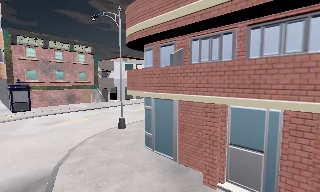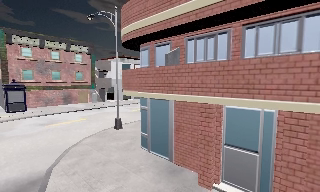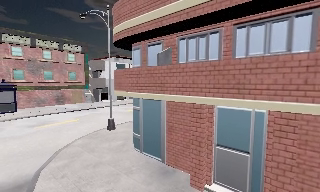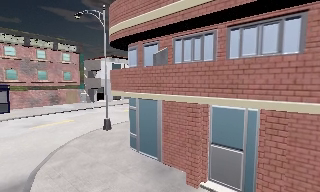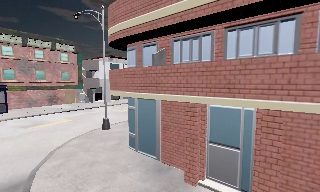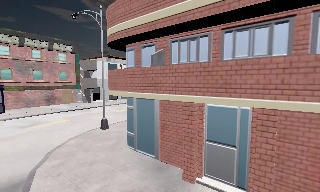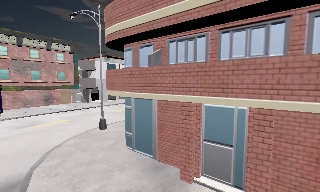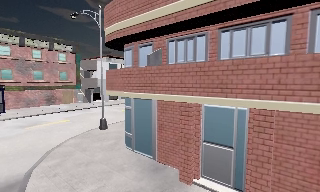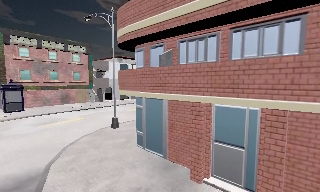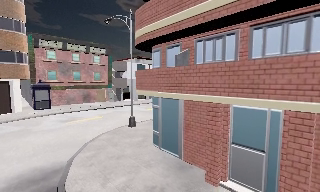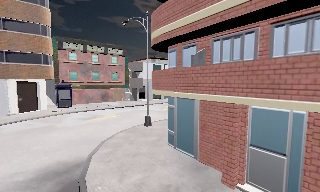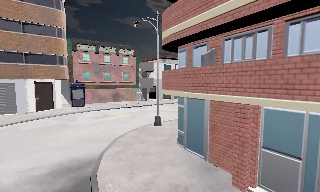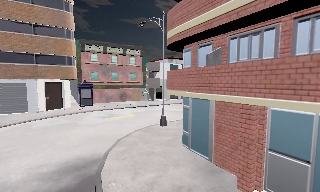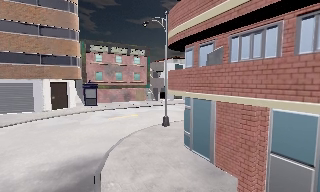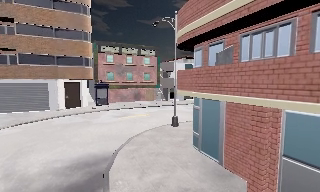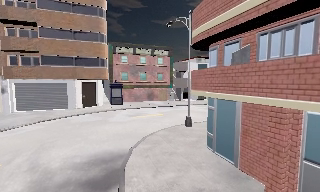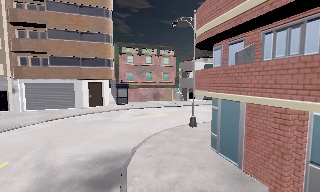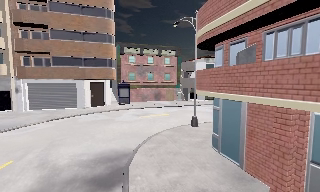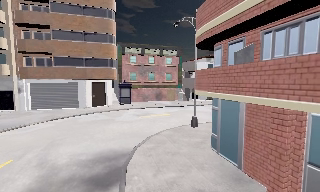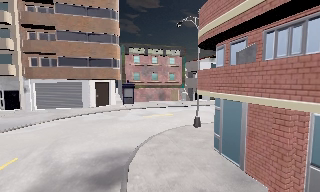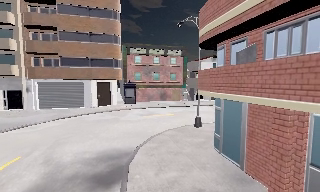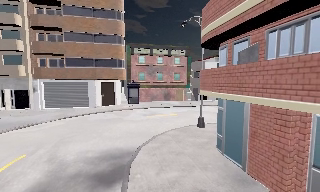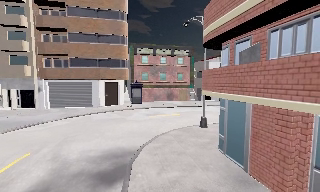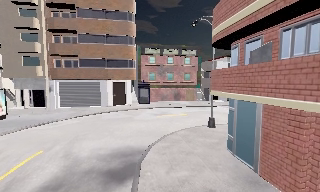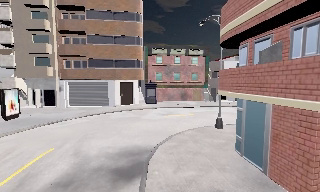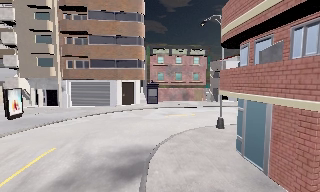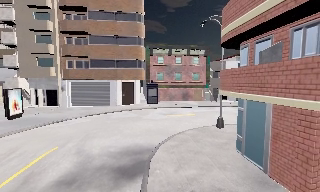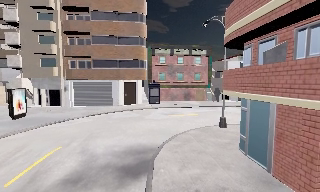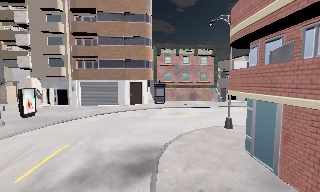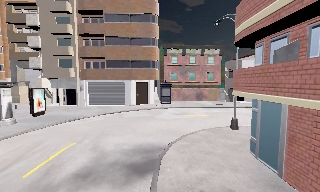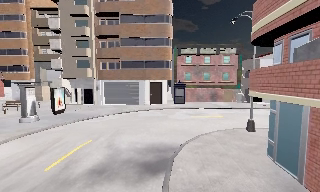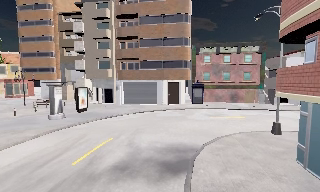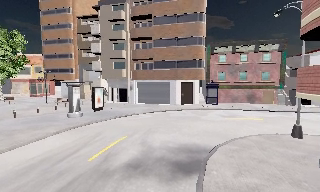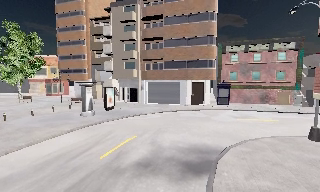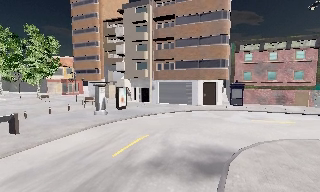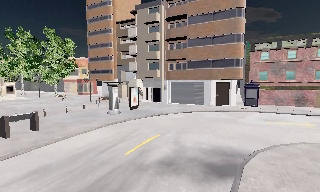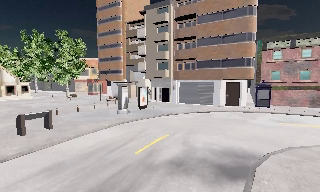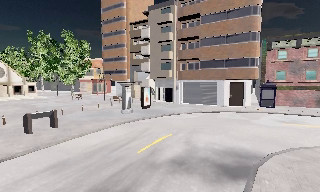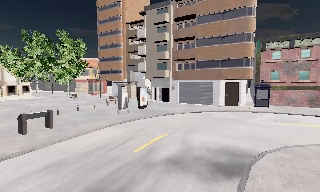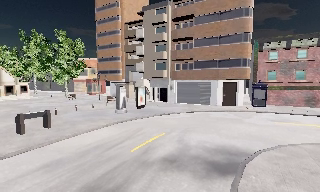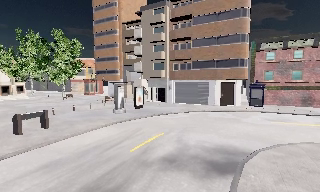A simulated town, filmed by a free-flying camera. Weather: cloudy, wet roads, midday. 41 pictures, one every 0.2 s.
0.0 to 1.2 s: The camera shifts only a little, or ends up much as it began.
1.2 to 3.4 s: The camera pans to its left, which is counterclockwise from overhead, by about 35 degrees. It travels to its right, about 0.5 m.
3.4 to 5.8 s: The scene slides to the right, as the camera pans about 15 degrees to its left.
5.8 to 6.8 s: The camera pans to its left, which is counterclockwise from overhead, by about 25 degrees.
6.8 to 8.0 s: The camera shifts only a little, or ends up much as it began.
The film runs backward here.
